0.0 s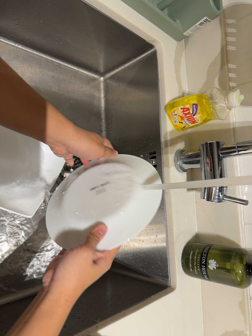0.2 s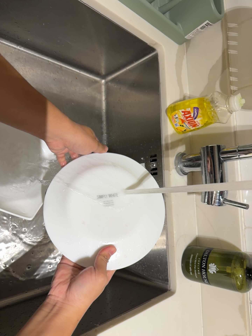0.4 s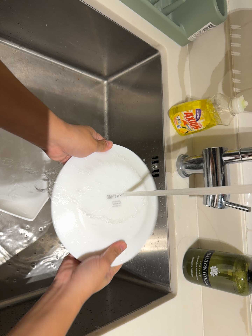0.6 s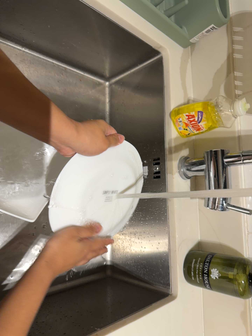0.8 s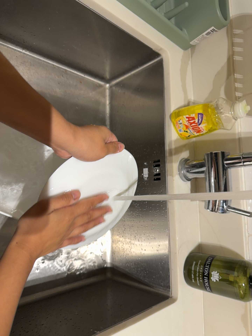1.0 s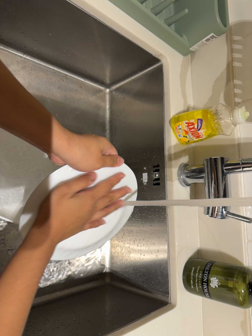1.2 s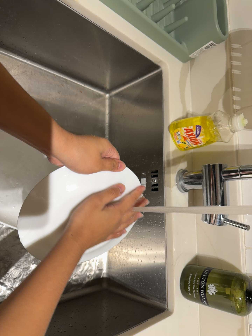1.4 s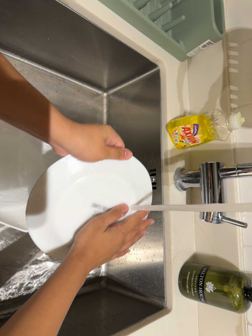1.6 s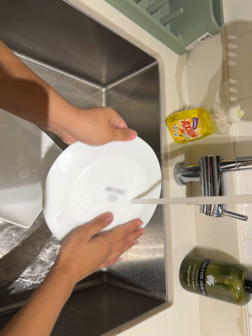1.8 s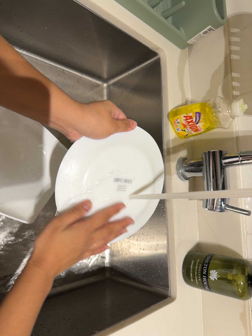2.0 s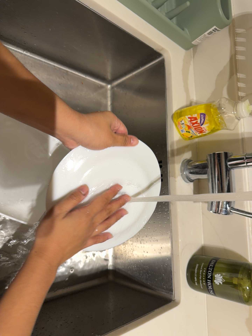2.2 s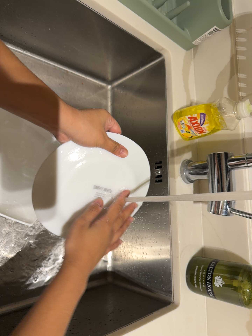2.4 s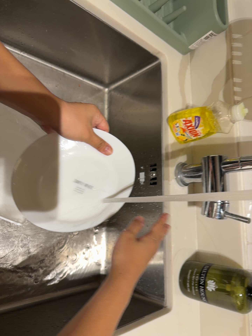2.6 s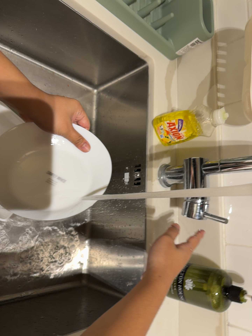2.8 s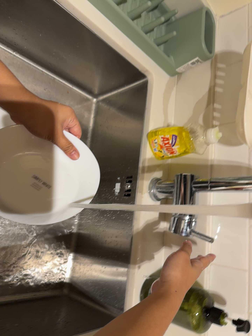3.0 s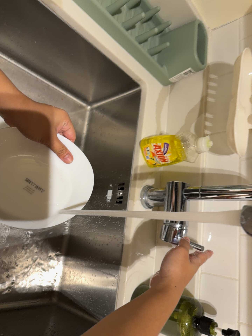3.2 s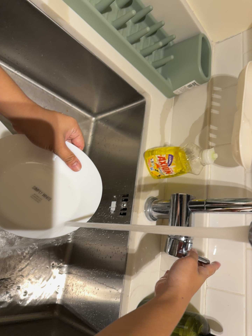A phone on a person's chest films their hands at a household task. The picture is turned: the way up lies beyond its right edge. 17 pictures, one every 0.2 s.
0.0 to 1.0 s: The camera keeps its place and its aim.
1.0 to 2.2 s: The camera shifts only a little, or ends up much as it began.
2.2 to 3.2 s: The camera's aim tips toward the top of its view by about 10 degrees, and the scene shifts downward. It rolls about its line of sight by about 10 degrees, and the scene rotates clockwise.
The film runs forward here.
